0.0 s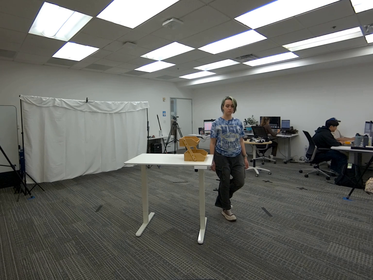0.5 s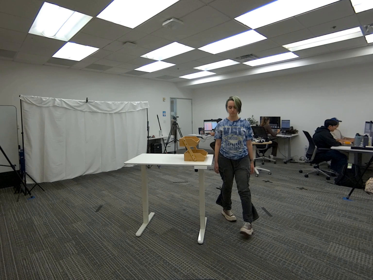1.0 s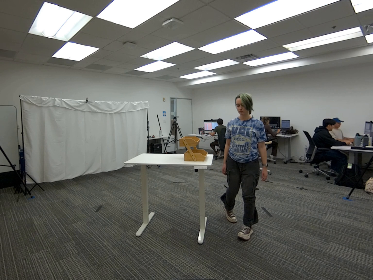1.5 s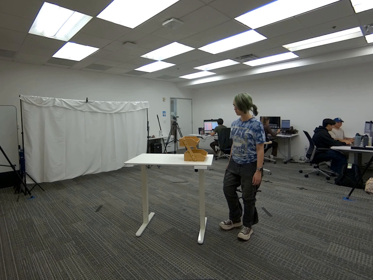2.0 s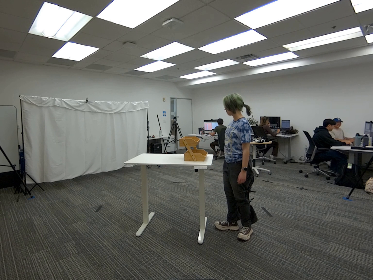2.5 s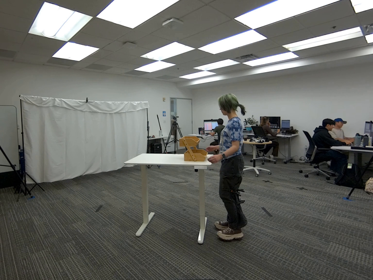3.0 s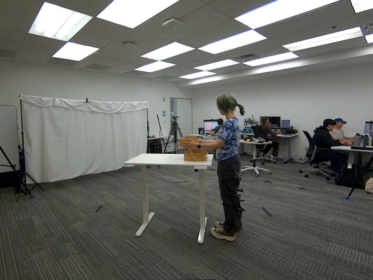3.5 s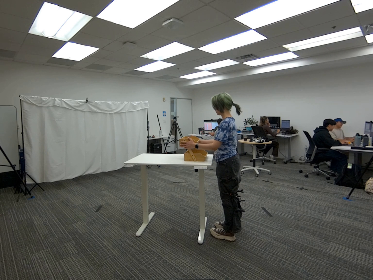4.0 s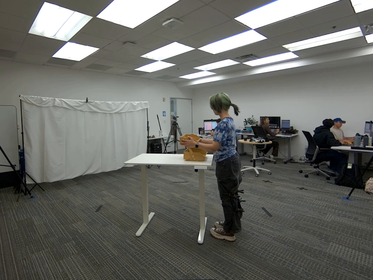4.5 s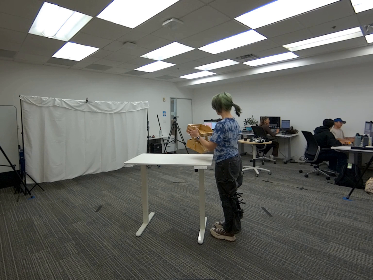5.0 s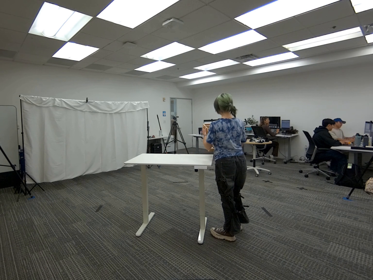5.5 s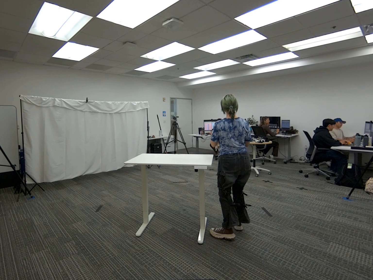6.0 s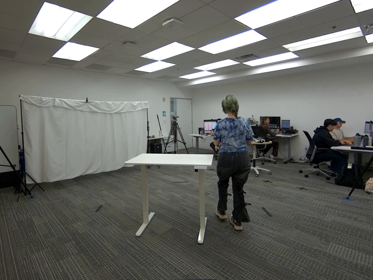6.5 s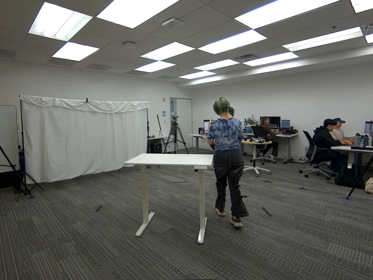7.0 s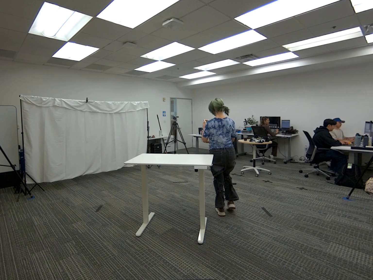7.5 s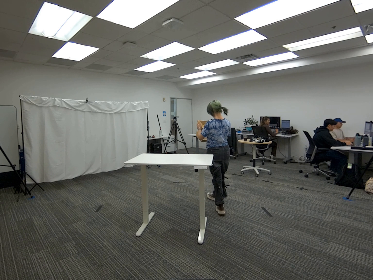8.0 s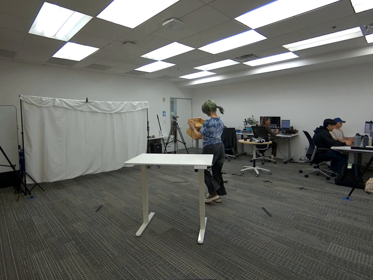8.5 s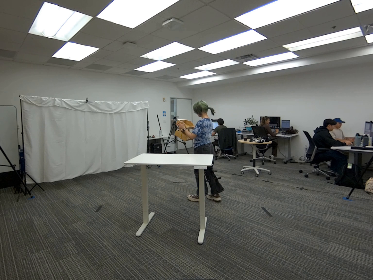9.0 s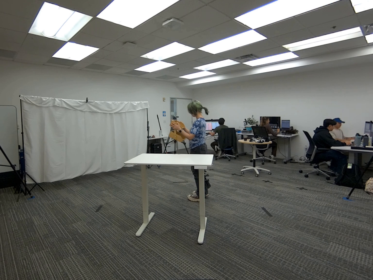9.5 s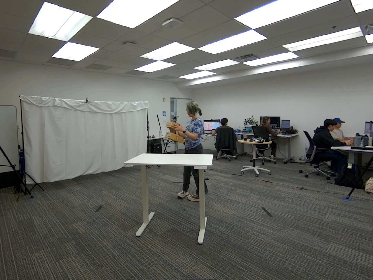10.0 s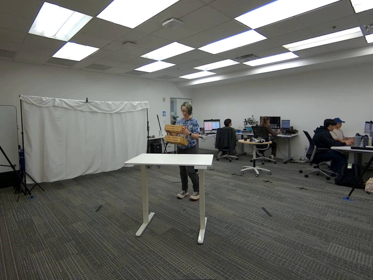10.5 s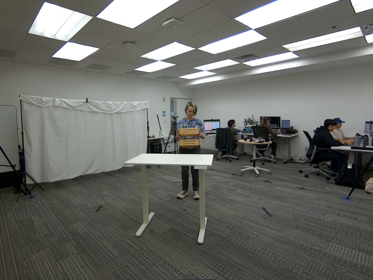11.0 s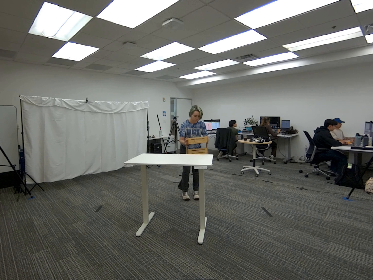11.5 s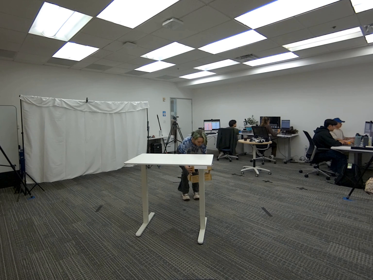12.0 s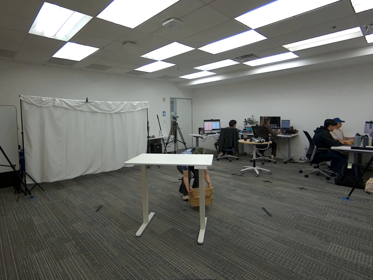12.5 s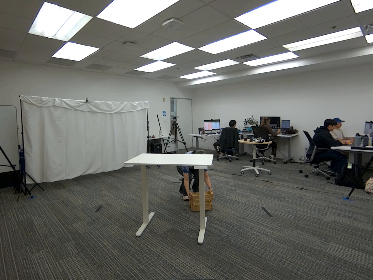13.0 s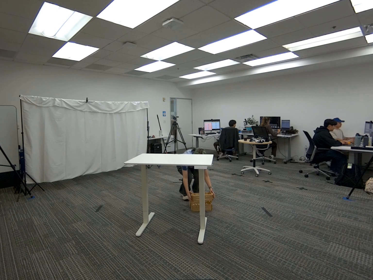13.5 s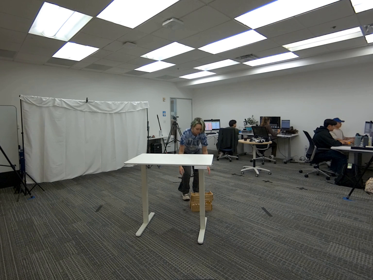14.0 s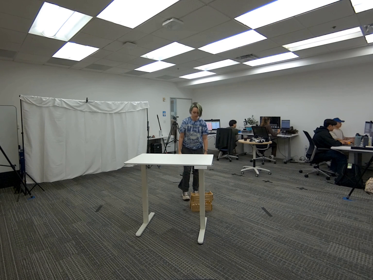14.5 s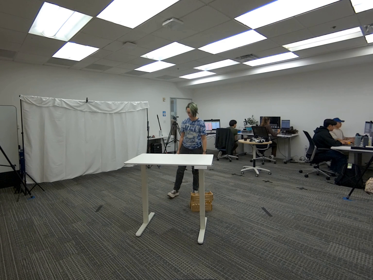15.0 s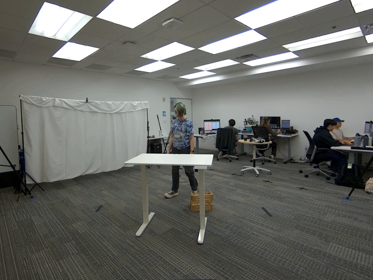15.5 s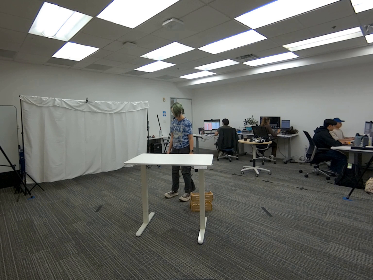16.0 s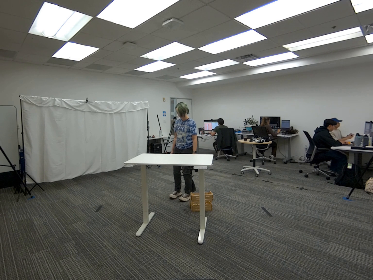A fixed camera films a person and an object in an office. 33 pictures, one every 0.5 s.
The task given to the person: Walk over to the white desk and pick up the wooden crate from the top shelf using both hands and then place on the ground.
